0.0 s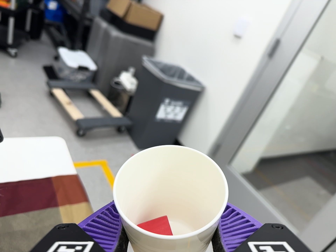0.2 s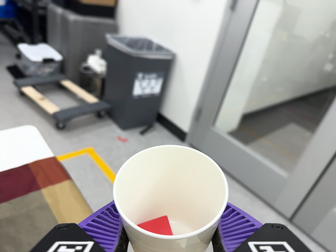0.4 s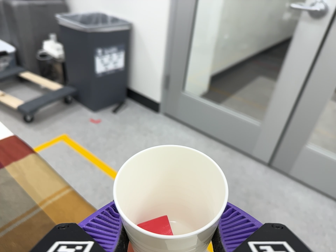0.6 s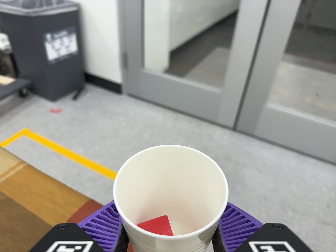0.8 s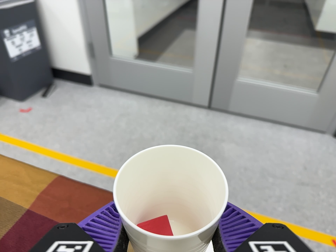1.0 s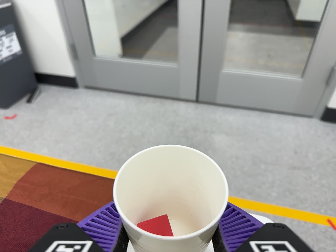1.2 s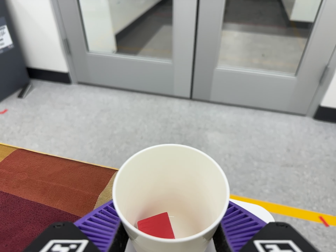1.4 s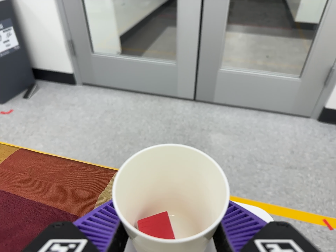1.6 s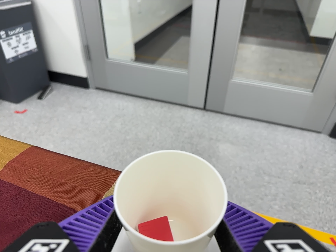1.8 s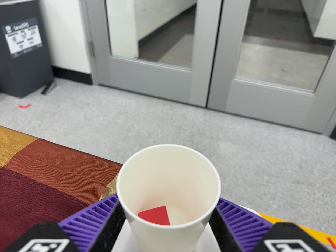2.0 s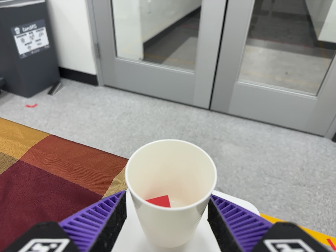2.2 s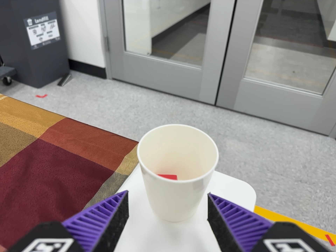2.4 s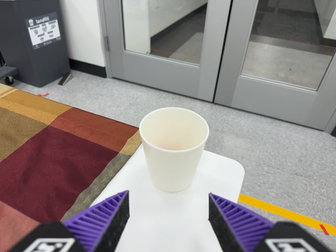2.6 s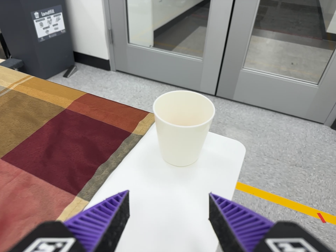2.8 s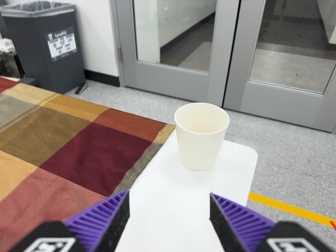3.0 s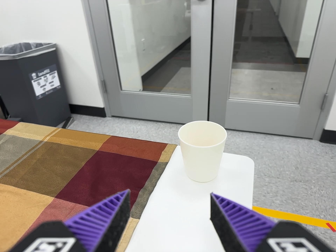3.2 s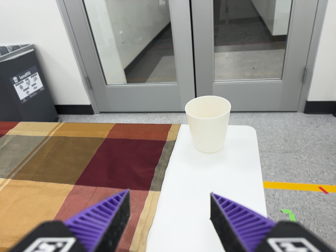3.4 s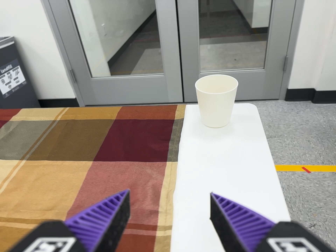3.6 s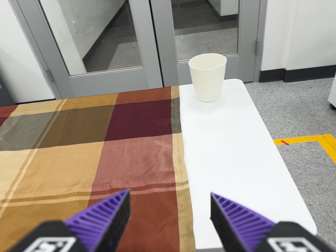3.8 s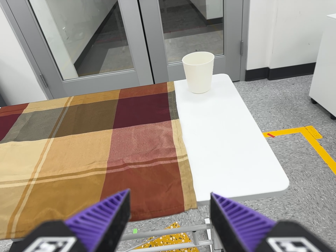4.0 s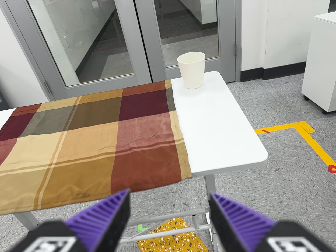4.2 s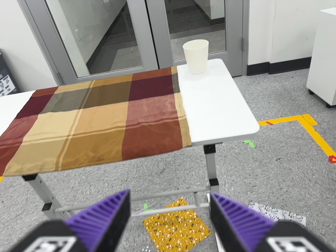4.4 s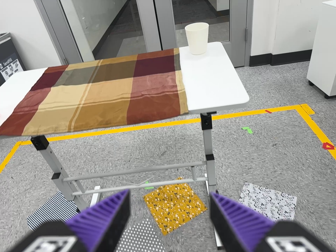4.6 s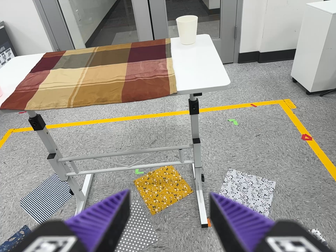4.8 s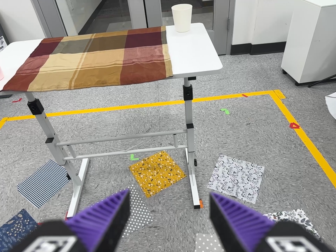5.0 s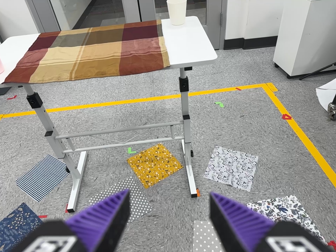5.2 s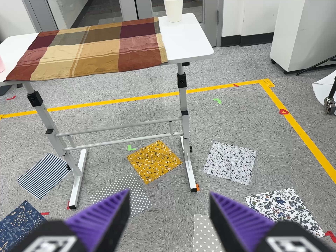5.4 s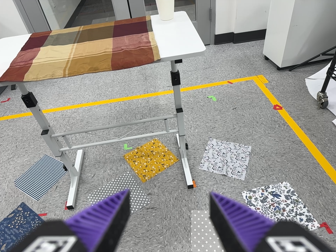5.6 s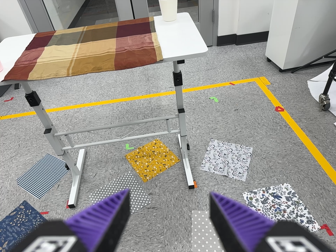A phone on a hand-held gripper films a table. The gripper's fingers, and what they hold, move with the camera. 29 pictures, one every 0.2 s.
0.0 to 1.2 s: The camera swings to its right by about 25 degrees, and the scene slides to the left. It travels toward the bottom of its view and to its right, about 28 cm, so close, fixed things drift upward. Its aim tips toward the bottom of its view by about 15 degrees, and the scene shifts upward. It rolls about its line of sight by about 40 degrees, and the scene rotates counterclockwise.
1.2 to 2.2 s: The camera travels backward, about 7 cm, so what stands in front gets smaller.
2.2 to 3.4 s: The camera travels backward, to its left and toward the bottom of its view, about 26 cm, so what stands in front gets smaller. It rolls about its line of sight by about 15 degrees, and the scene rotates counterclockwise.
3.4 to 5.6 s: The camera pans to its right by about 10 degrees. It travels backward and toward the bottom of its view, about 60 cm, so what stands in front gets smaller. It rolls about its line of sight by about 10 degrees, and the scene rotates counterclockwise.
The film runs backward here.
